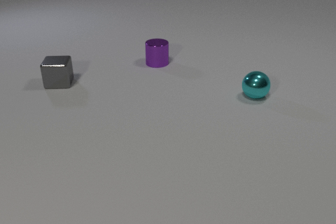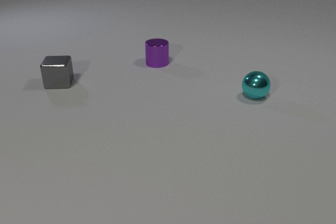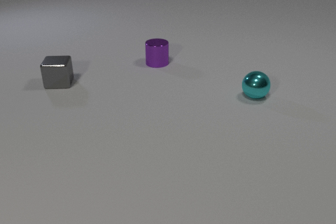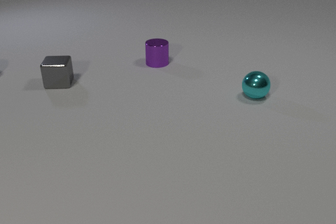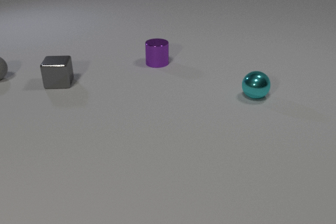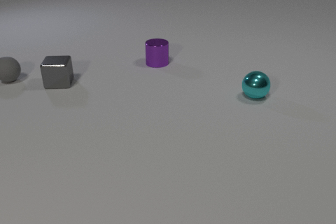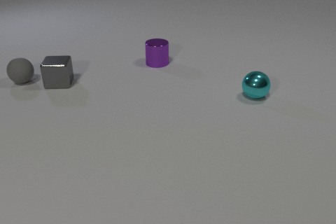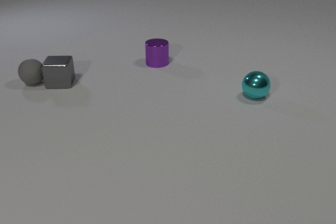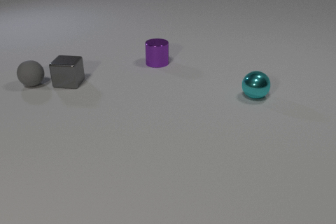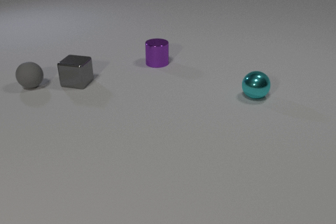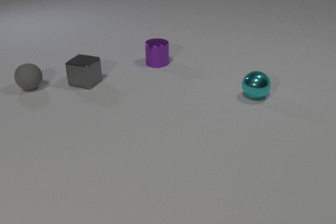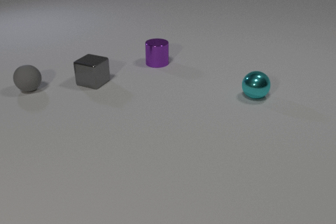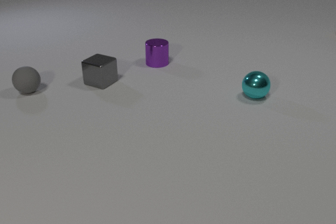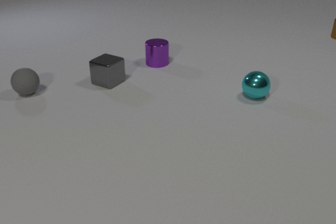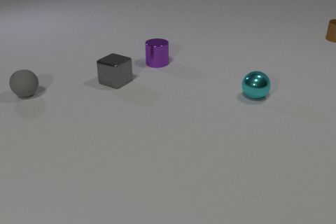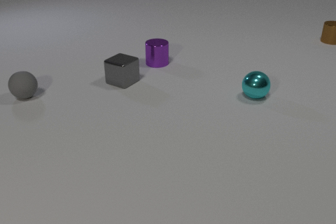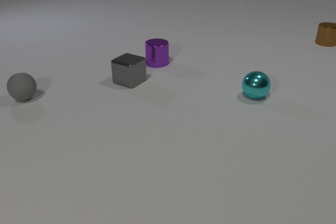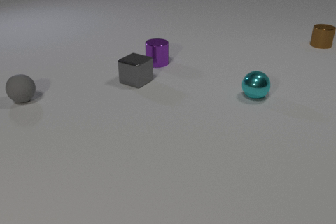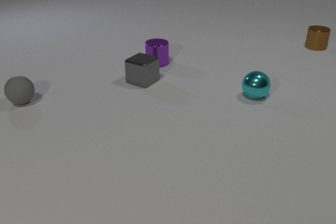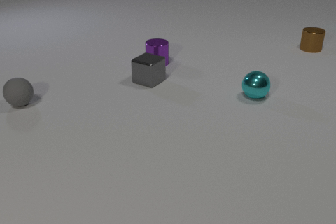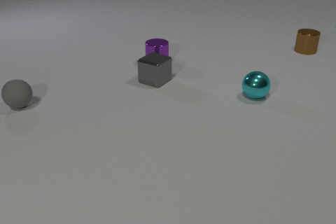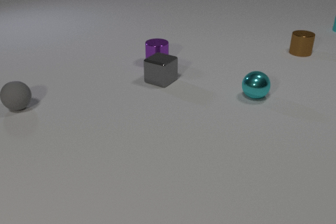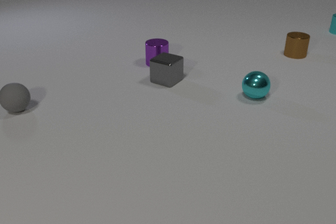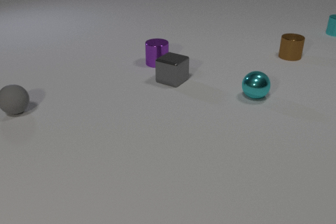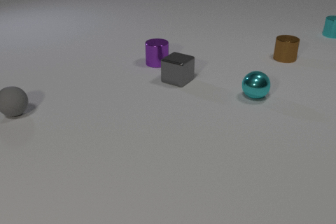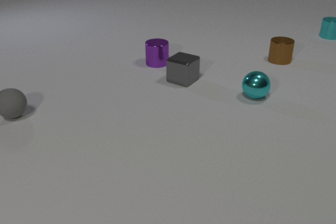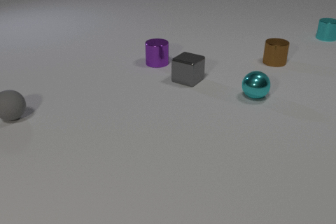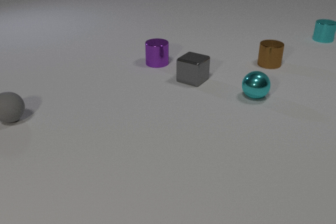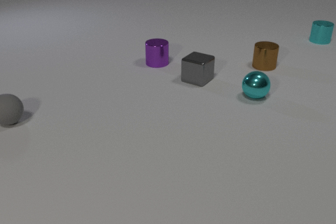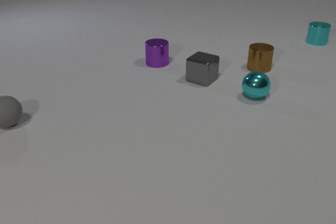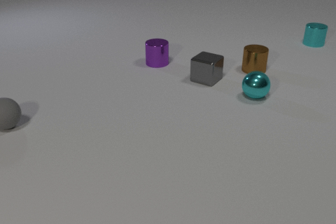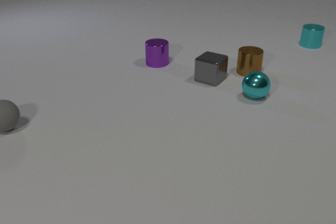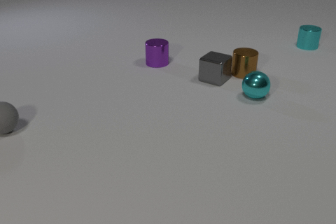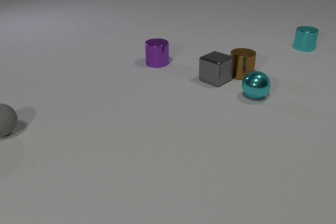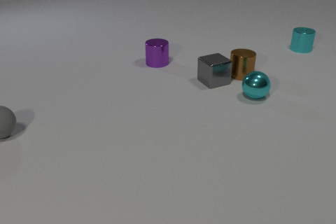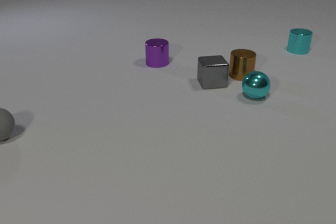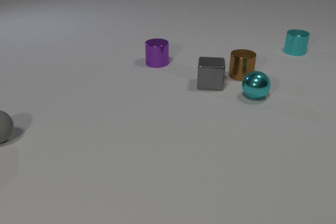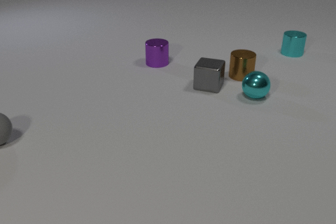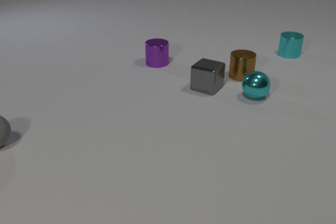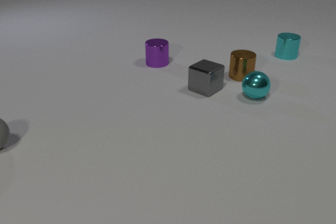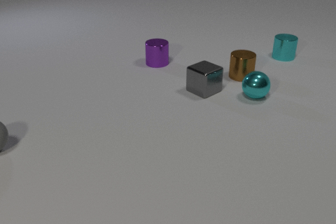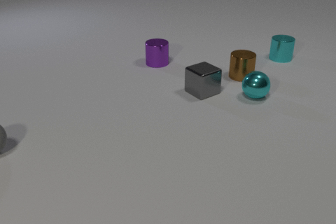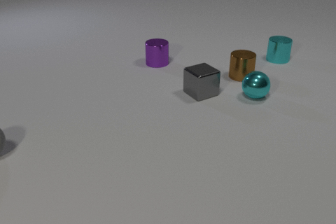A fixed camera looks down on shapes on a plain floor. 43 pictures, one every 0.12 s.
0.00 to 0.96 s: The gray rubber sphere comes in at the left edge, rolls to the right and toward the camera. The gray metal cube slides to the right. The gray rubber sphere and the gray metal cube collide.
0.96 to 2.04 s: The gray rubber sphere rolls toward the camera. The gray metal cube slides to the right, spins clockwise seen from above by about 30 degrees, its near face sliding to the left. The brown metal cylinder comes in at the right edge, slides toward the camera and to the left.
2.04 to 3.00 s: The gray rubber sphere rolls toward the camera. The gray metal cube slides to the right. The brown metal cylinder slides toward the camera and to the left. The cyan metal cylinder comes in at the right edge, slides toward the camera and to the left.
3.00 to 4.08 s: The gray rubber sphere rolls toward the camera. The gray metal cube slides to the right, spins clockwise seen from above by about 30 degrees, its near face sliding to the left. The brown metal cylinder slides toward the camera and to the left. The cyan metal cylinder slides toward the camera and to the left. The gray metal cube and the brown metal cylinder collide.
4.08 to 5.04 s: The gray rubber sphere rolls toward the camera. The gray metal cube slides toward the camera and to the left, spins so that its near face slides to the left, clockwise seen from above. The cyan metal cylinder slides toward the camera and to the left.
What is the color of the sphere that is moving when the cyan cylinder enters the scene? gray.
What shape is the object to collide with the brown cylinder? cube.
Are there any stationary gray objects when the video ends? no.
